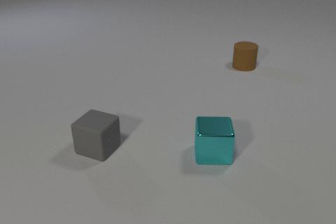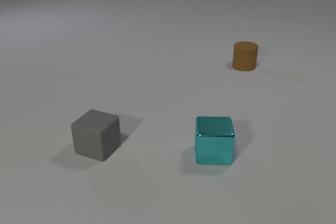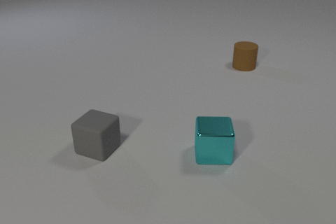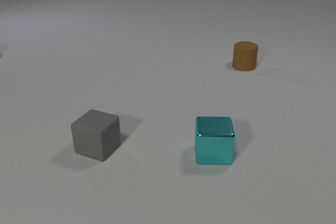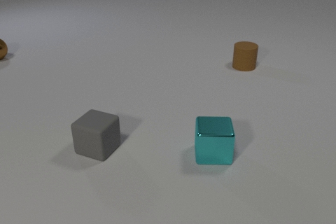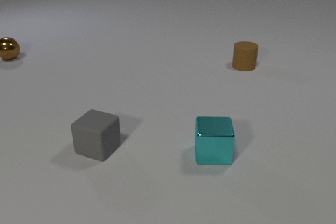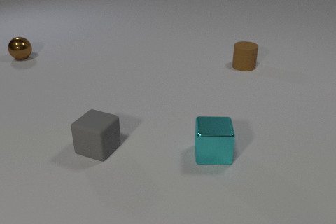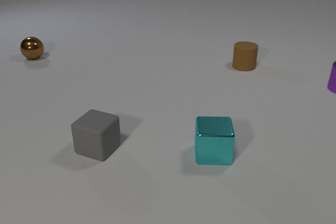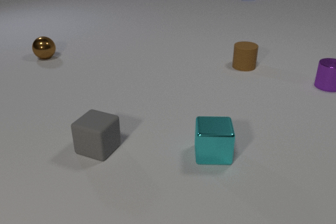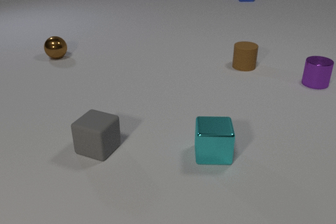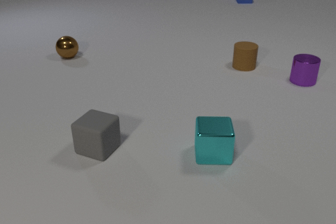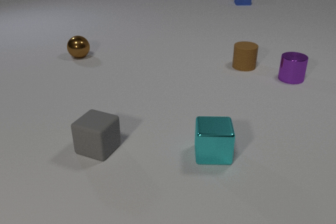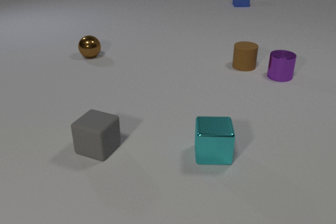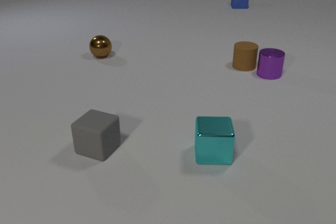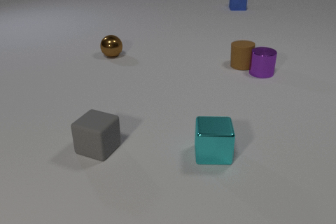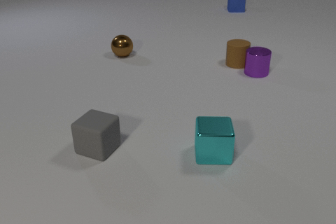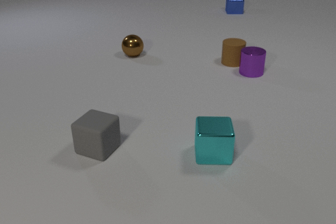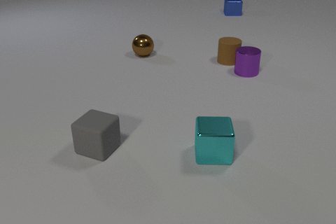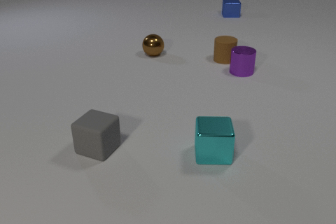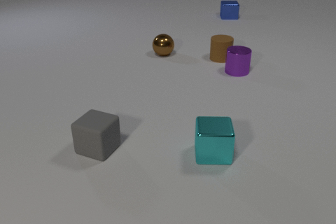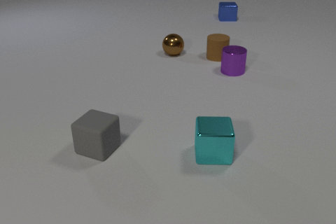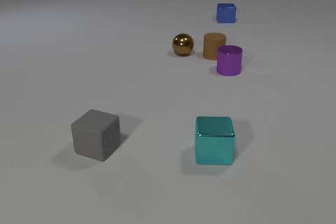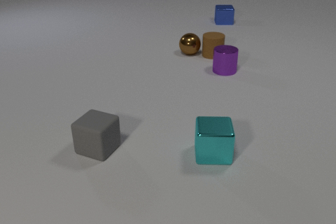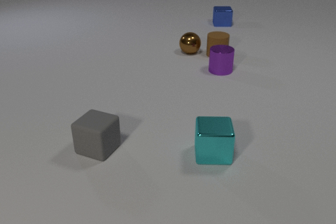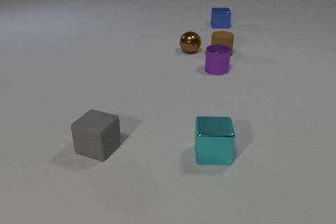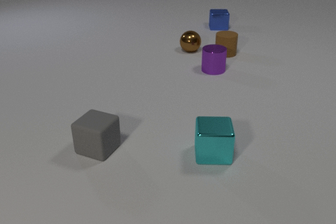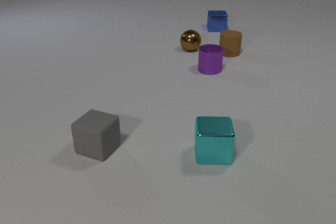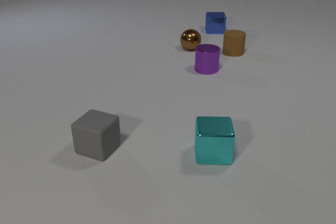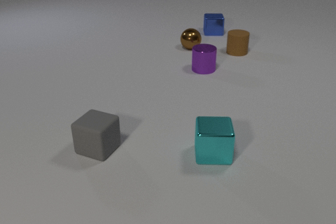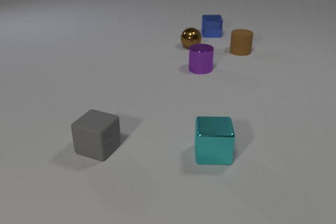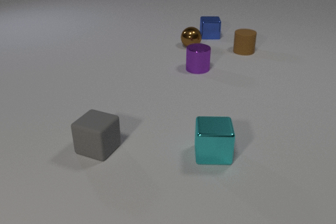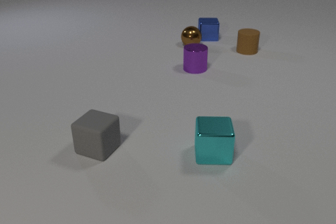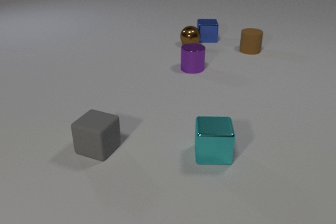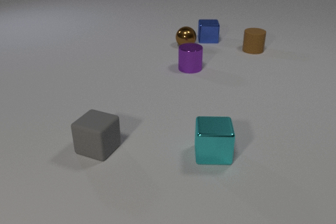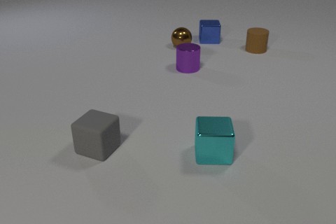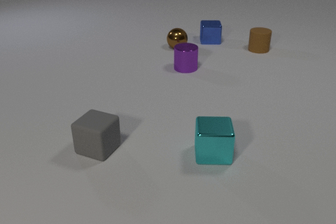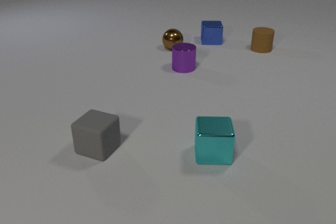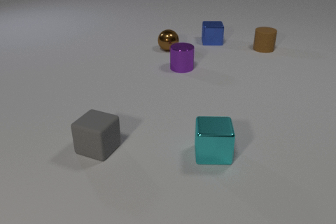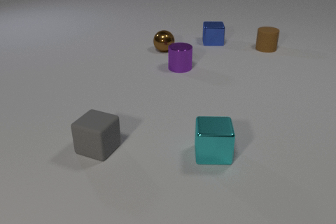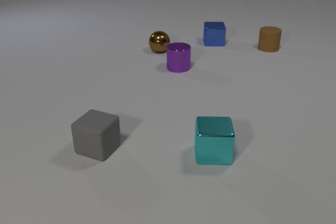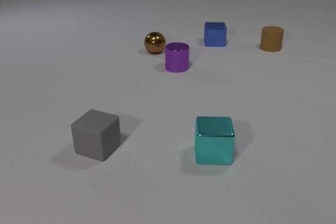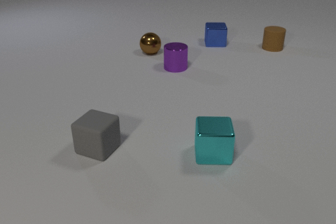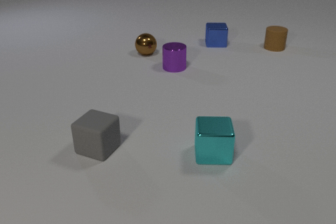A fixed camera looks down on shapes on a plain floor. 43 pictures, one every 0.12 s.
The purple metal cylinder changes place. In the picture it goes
to the left.
The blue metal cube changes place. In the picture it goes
toward the camera.
0.00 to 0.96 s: The purple metal cylinder comes in at the right edge, slides to the left. The blue metal cube comes in at the top edge, slides toward the camera. The brown metal sphere comes in at the left edge, rolls to the right.
0.96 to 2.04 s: The purple metal cylinder slides to the left. The brown rubber cylinder slides to the left and away from the camera. The blue metal cube slides toward the camera. The brown metal sphere rolls to the right. The purple metal cylinder and the brown rubber cylinder collide.
2.04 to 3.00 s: The purple metal cylinder slides to the left. The brown rubber cylinder slides away from the camera. The blue metal cube slides toward the camera. The brown metal sphere rolls to the right. The brown rubber cylinder and the brown metal sphere collide.
3.00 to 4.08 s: The purple metal cylinder slides to the left. The brown rubber cylinder slides to the right and away from the camera. The blue metal cube slides toward the camera. The brown metal sphere rolls away from the camera and to the left. The blue metal cube and the brown metal sphere collide.
4.08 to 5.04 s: The purple metal cylinder slides to the left. The brown rubber cylinder slides to the right and away from the camera. The blue metal cube slides toward the camera and to the right. The brown metal sphere rolls to the left and toward the camera.
What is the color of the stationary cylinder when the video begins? brown.
What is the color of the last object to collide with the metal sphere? blue.
What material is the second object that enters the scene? metal.
